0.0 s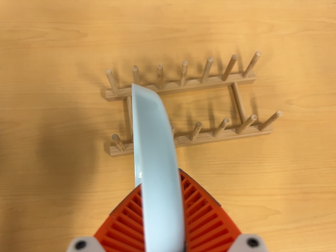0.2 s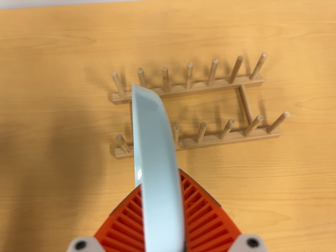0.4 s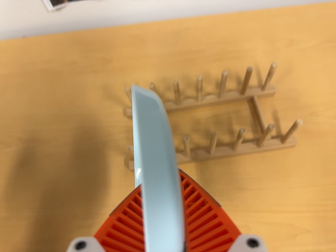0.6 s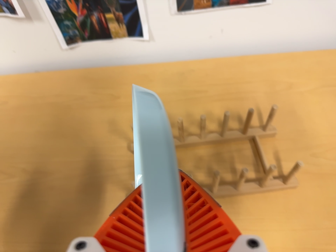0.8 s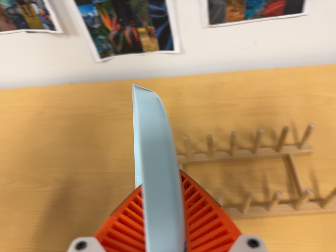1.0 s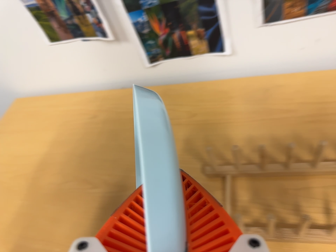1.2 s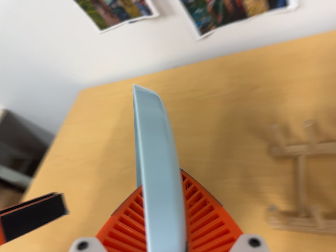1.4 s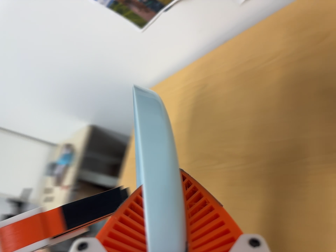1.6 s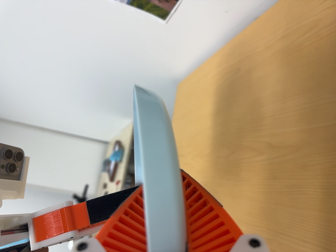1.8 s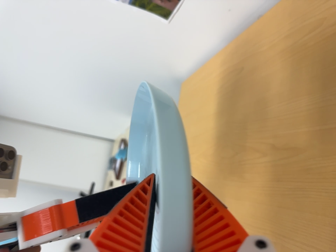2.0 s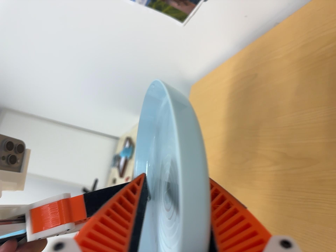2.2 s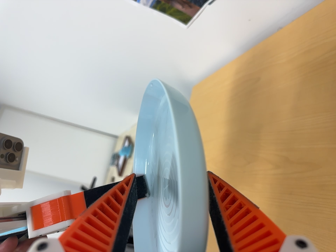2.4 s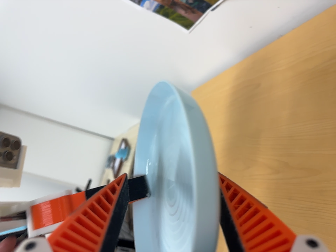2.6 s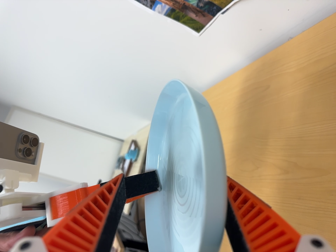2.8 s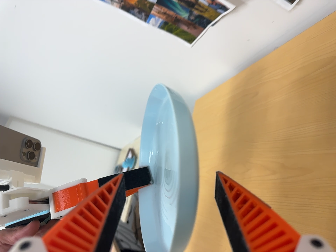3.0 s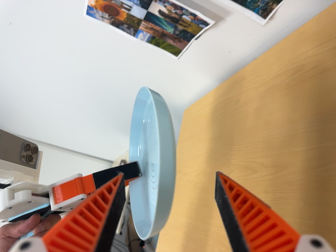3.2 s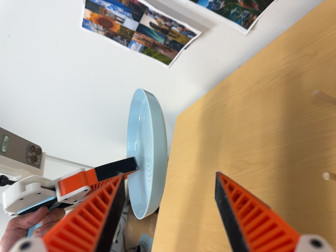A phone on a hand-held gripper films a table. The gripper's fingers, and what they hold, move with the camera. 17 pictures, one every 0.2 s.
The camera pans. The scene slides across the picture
to the right.
0.0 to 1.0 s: The camera pans to its left by about 25 degrees. Its aim tips toward the top of its view by about 15 degrees, and the scene shifts downward.
1.0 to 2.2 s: The scene slides to the right, as the camera pans about 50 degrees to its left. It travels forward, to its right and toward the top of its view, about 14 cm. Its aim tips toward the bottom of its view by about 10 degrees. It rolls about its line of sight by about 20 degrees, and the scene rotates counterclockwise.
2.2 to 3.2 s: The camera travels backward, about 12 cm, so what stands in front gets smaller. Its aim tips toward the top of its view by about 10 degrees.
The film runs backward here.
